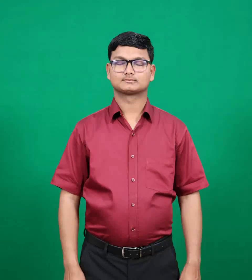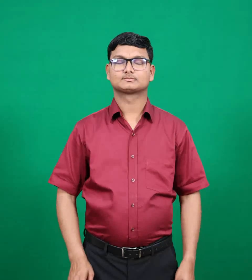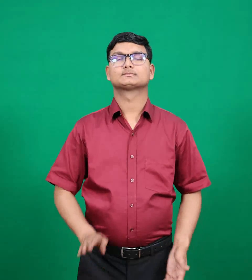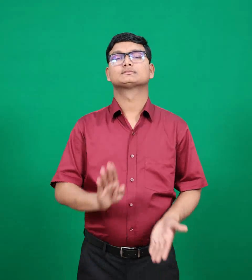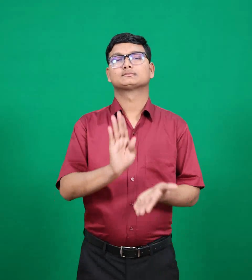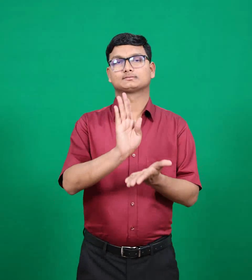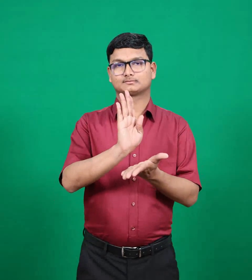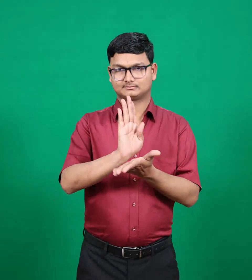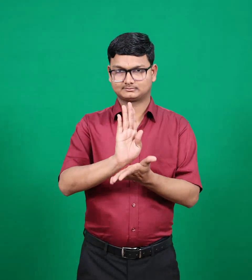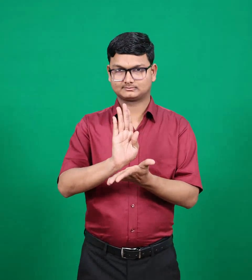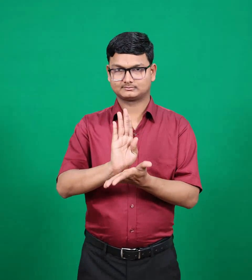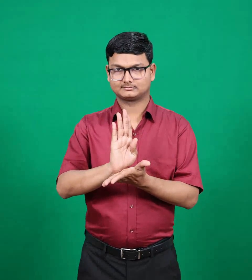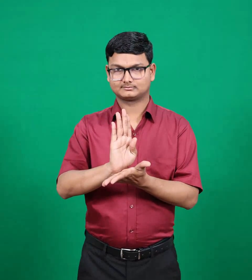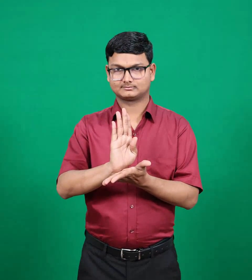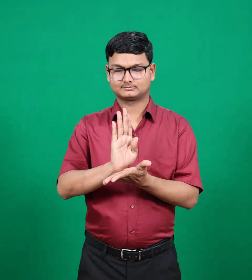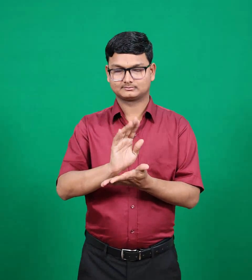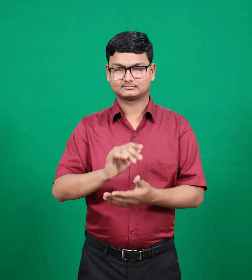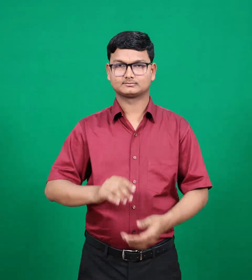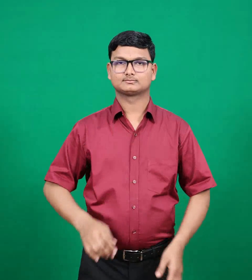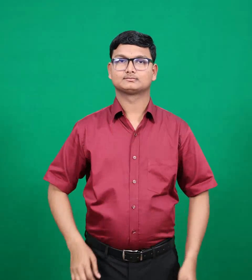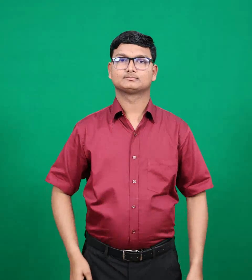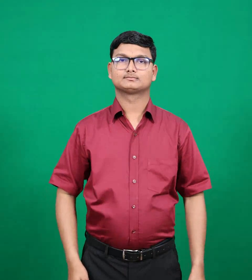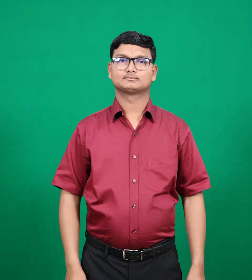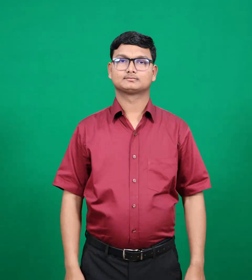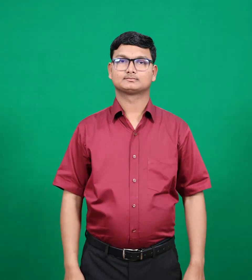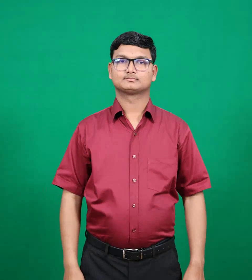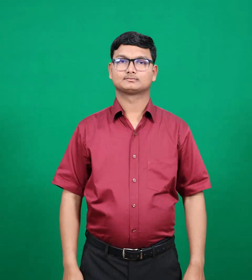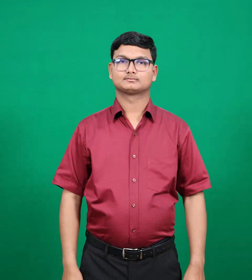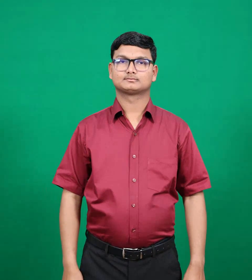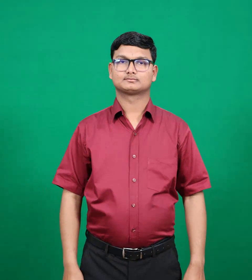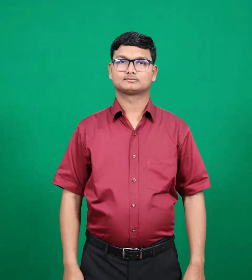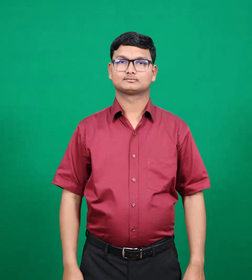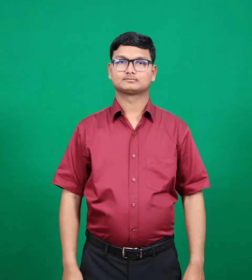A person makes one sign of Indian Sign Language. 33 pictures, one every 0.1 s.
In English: beersheba
